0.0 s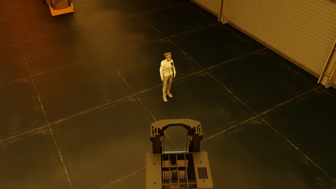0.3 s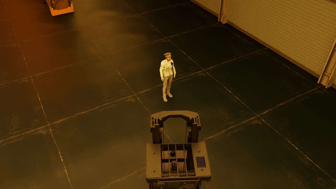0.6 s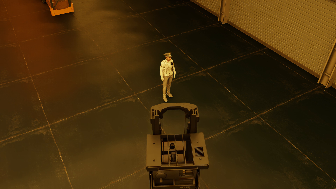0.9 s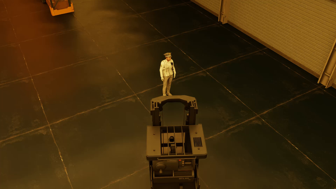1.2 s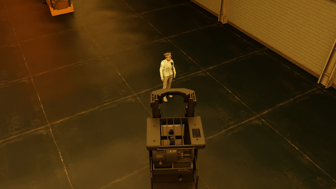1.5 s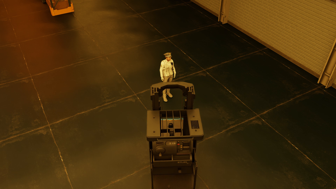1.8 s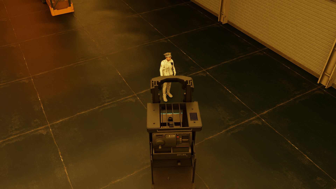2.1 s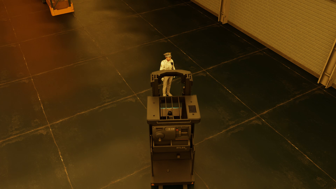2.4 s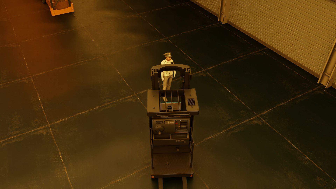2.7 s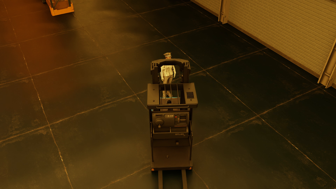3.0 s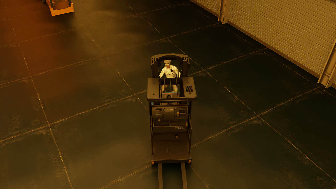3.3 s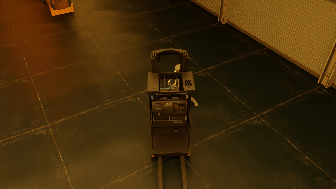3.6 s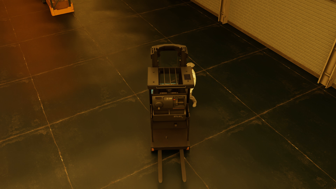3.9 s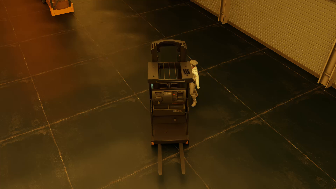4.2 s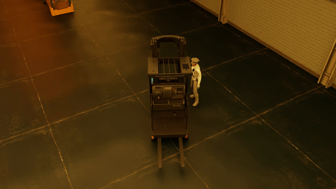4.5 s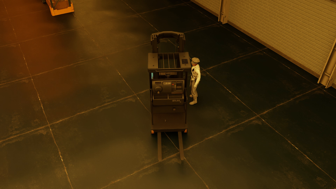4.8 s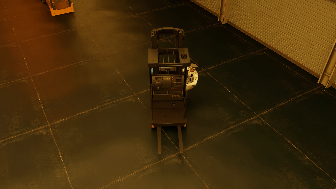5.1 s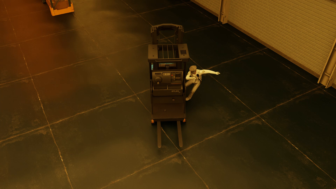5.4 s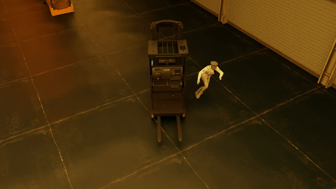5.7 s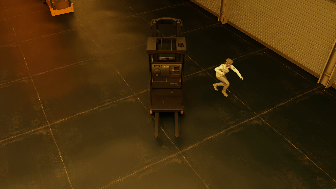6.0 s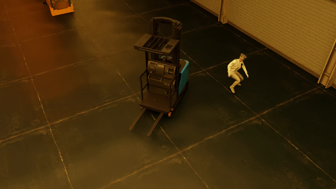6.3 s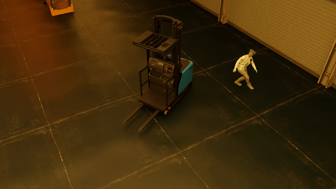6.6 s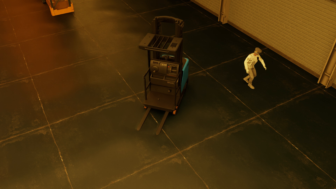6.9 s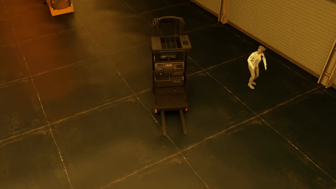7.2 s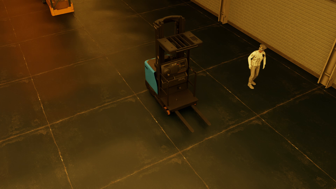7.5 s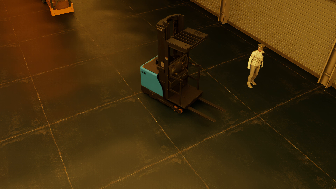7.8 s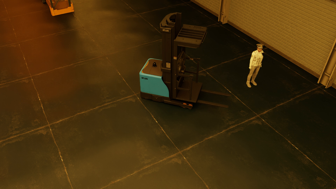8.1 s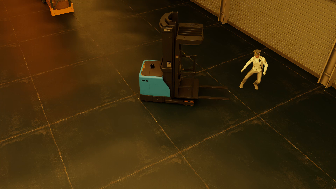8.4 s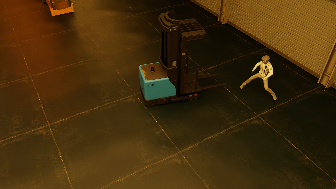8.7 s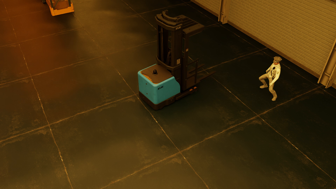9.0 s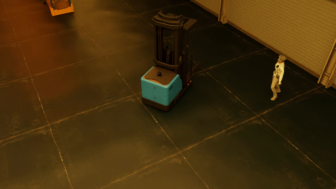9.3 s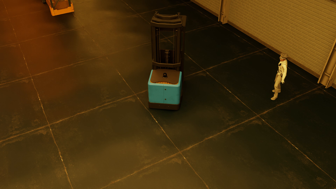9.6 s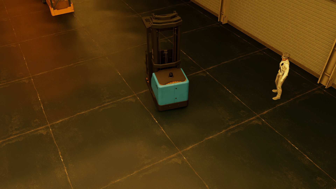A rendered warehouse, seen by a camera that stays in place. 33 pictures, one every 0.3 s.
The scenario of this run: Near miss between a forklift and a person.
